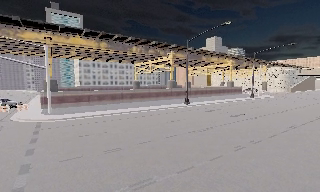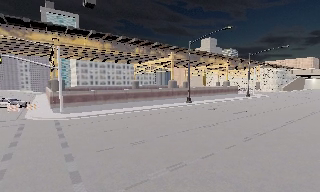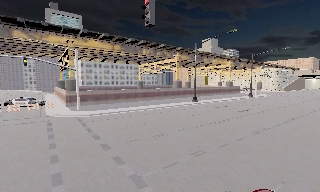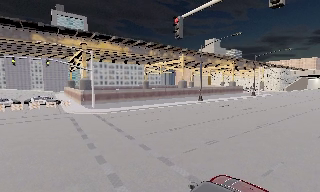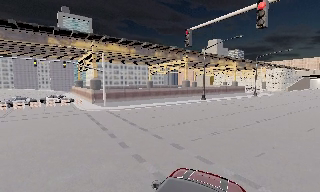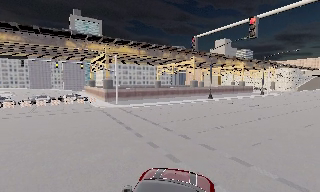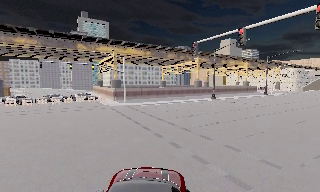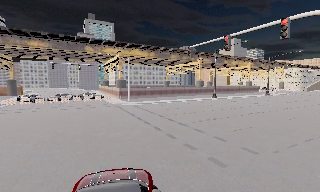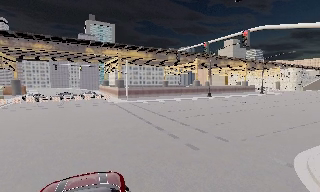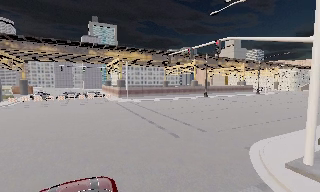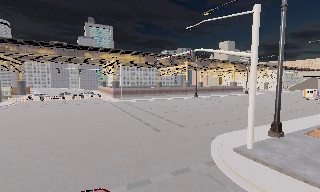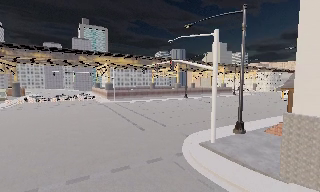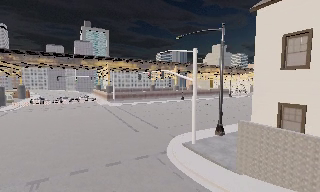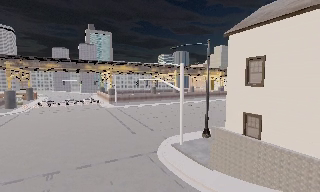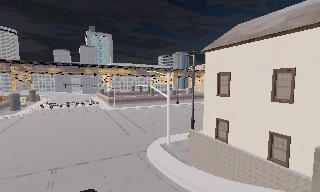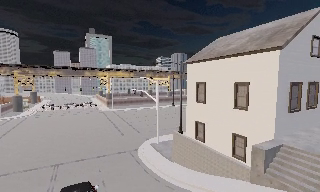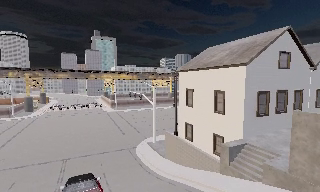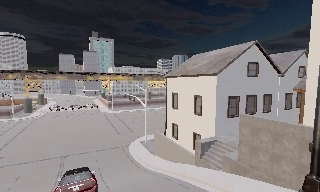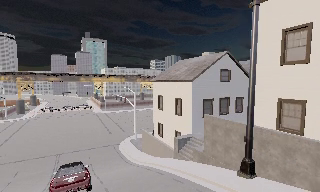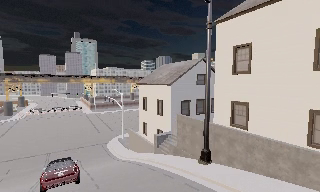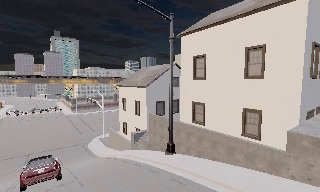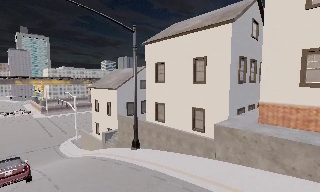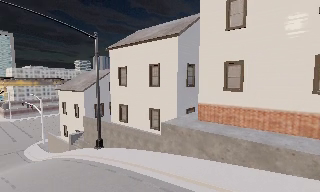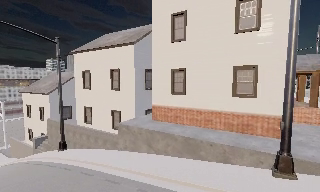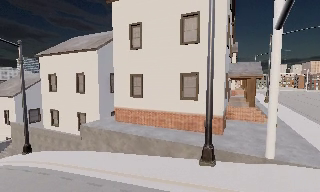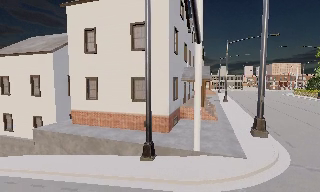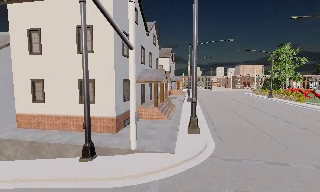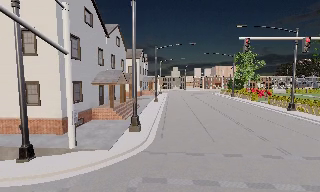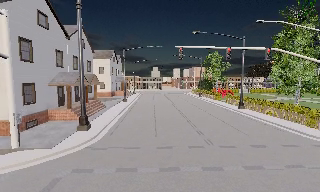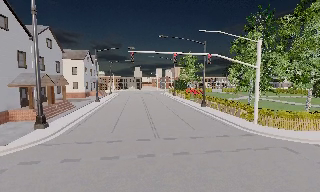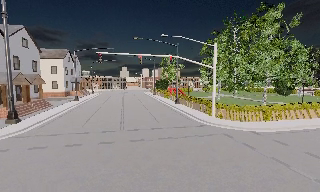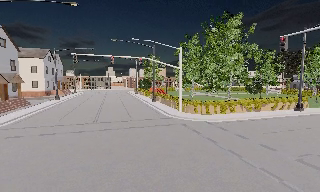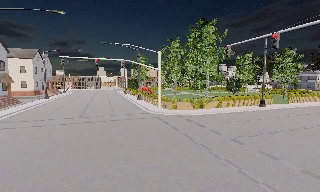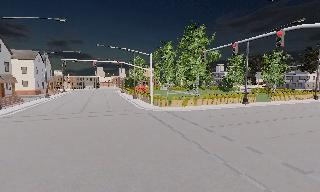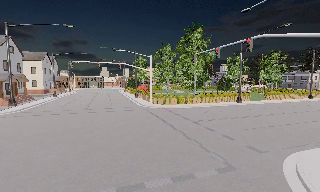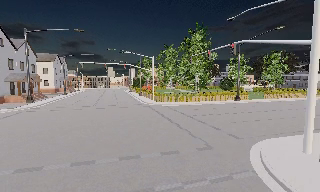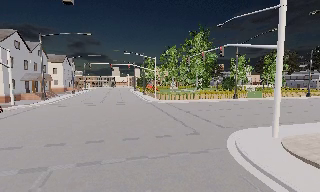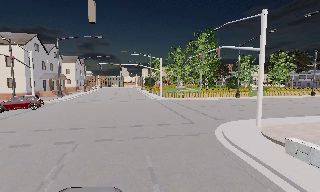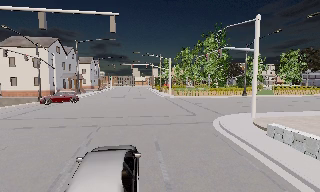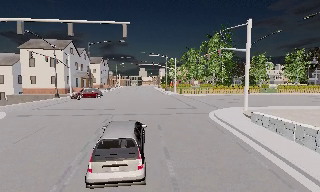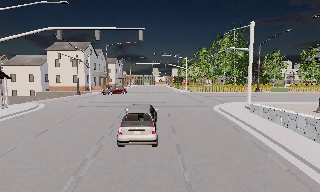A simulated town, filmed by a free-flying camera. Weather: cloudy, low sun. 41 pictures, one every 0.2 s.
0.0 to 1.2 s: The camera travels backward and to its left, about 10 m, so what stands in front gets smaller.
1.2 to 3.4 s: The camera travels backward and to its right, about 25 m, so what stands in front gets smaller.
3.4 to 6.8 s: The camera pans to its right, which is clockwise from overhead, by about 85 degrees. It travels to its right and backward, about 40 m, so close, fixed things drift to the left.
6.8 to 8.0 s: The camera pans to its left, which is counterclockwise from overhead, by about 15 degrees. It travels backward, about 12 m, so what stands in front gets smaller.
The film runs backward here.
